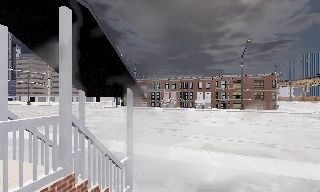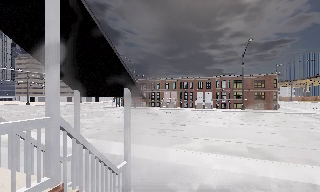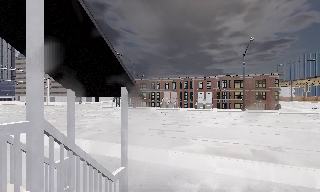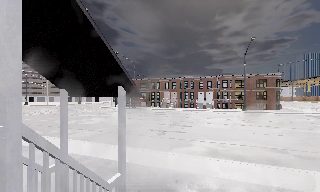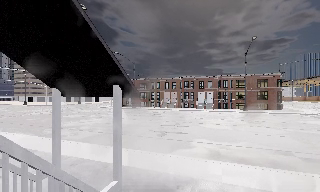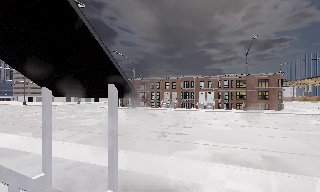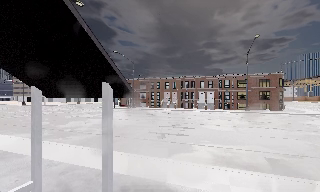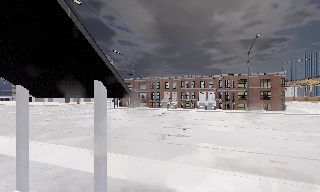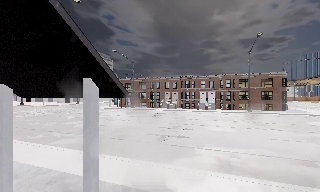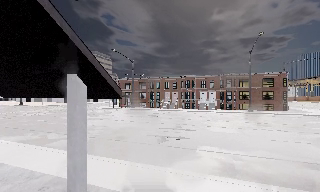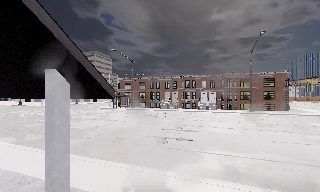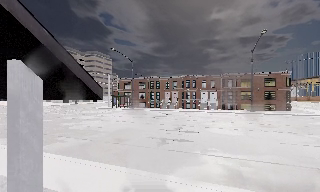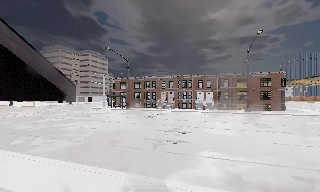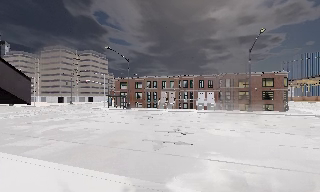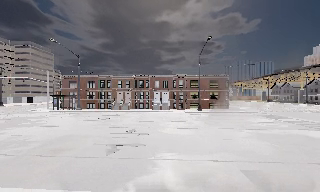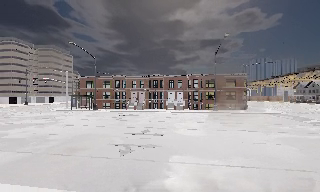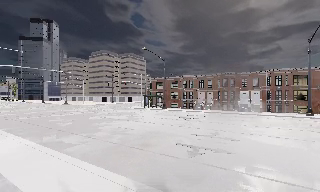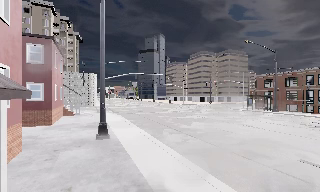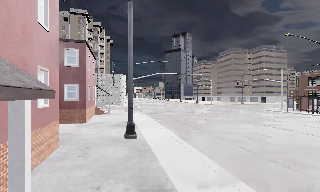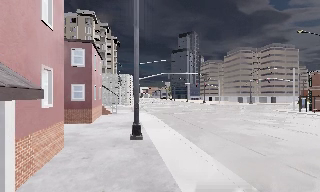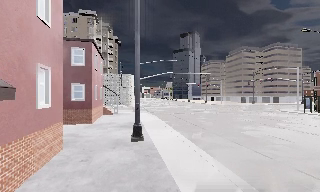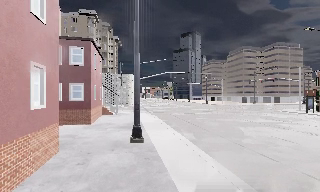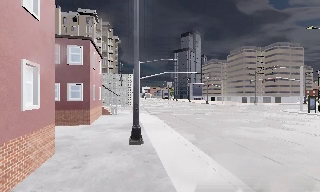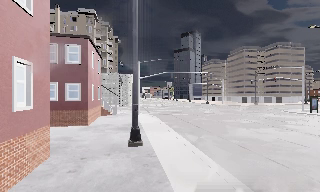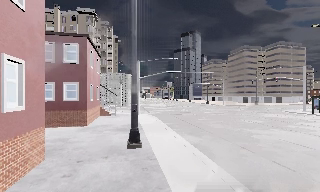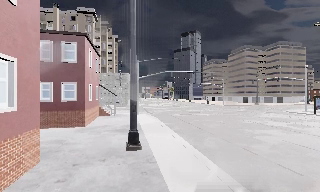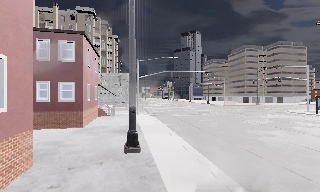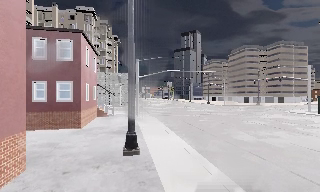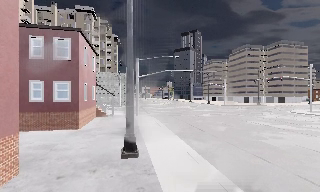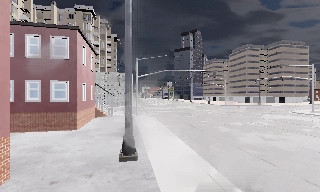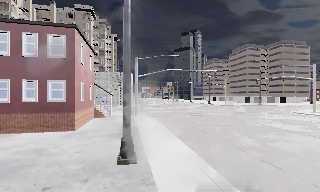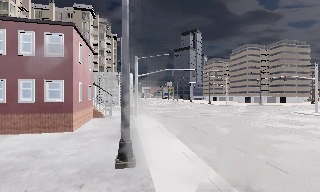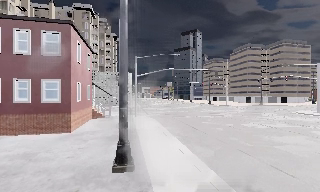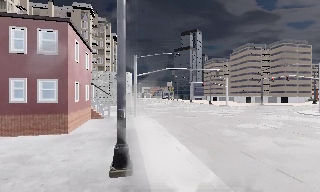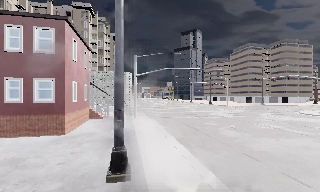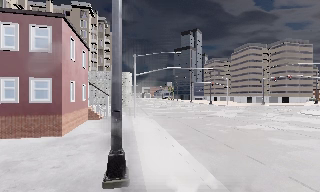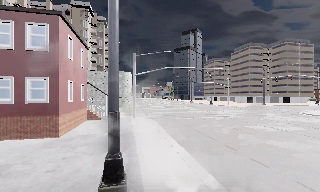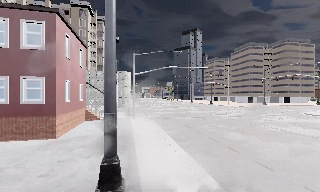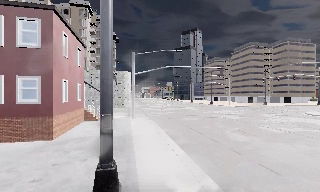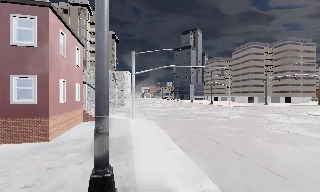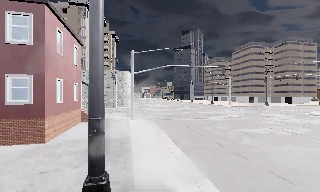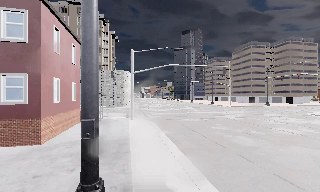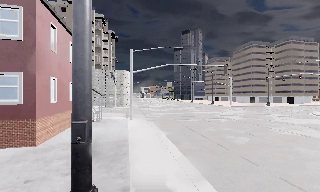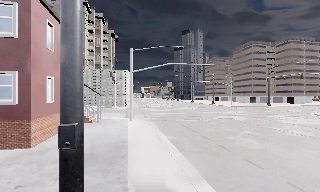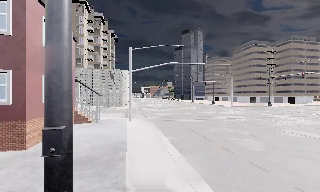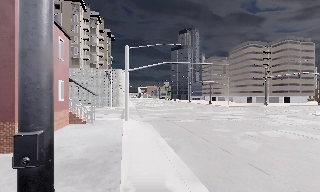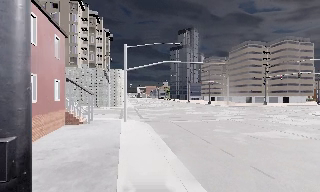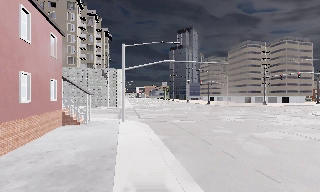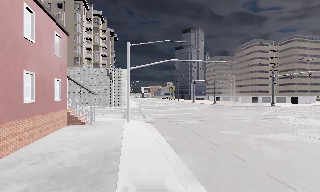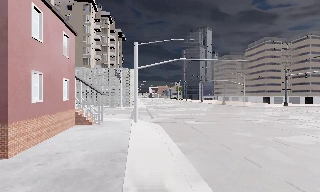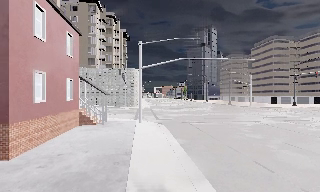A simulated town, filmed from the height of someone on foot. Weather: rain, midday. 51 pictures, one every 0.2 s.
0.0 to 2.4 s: The camera travels forward, about 3.5 m, so what stands in front looms larger.
2.4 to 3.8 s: The camera swings to its left by about 60 degrees, and the scene slides to the right. It travels forward, about 2 m.
3.8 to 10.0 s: The camera travels forward, about 9 m, so what stands in front looms larger.
The film runs forward here.
